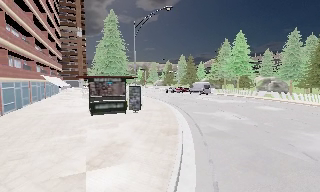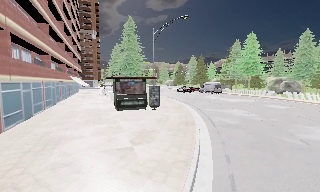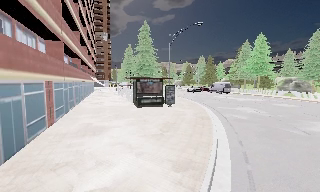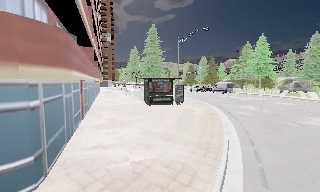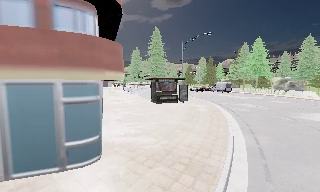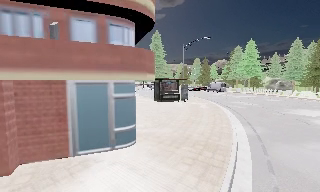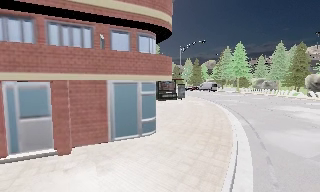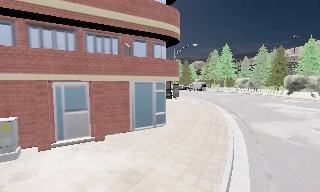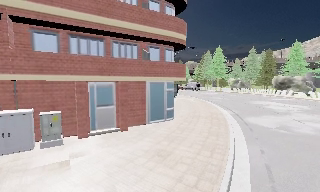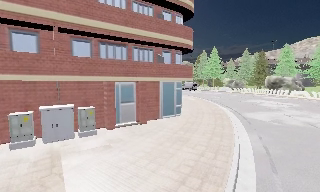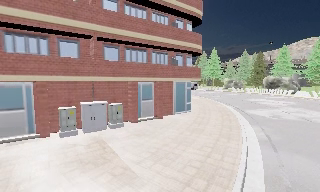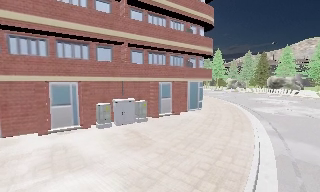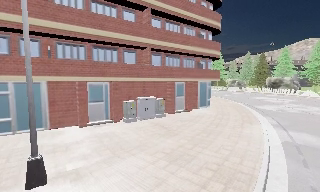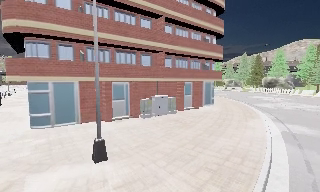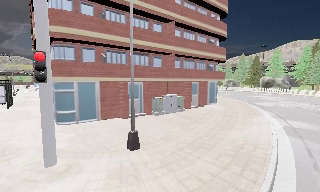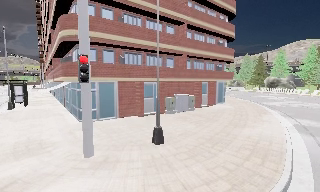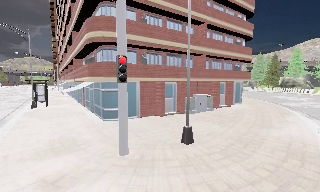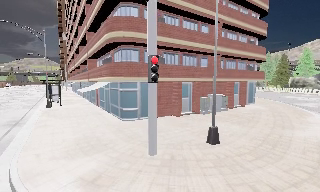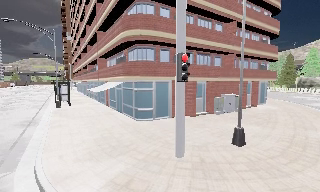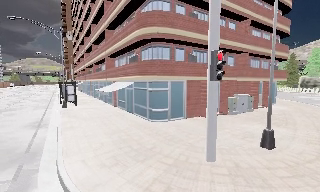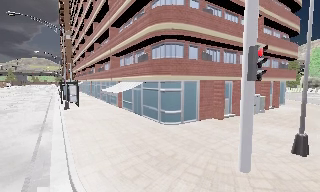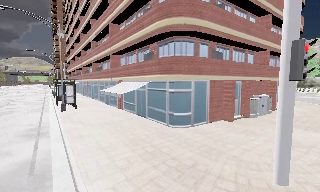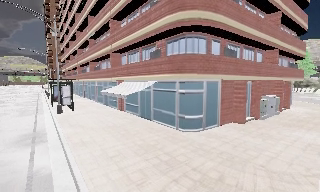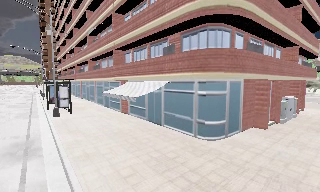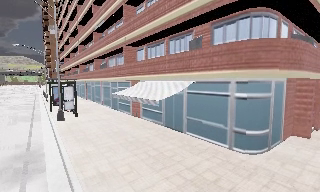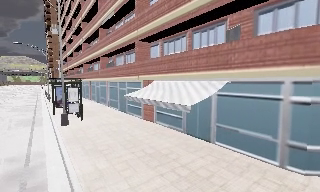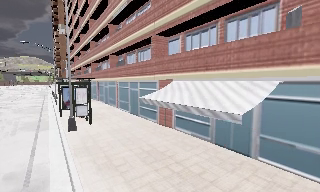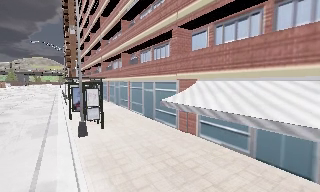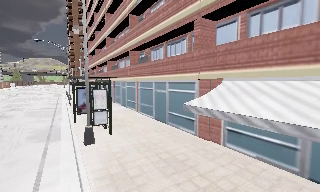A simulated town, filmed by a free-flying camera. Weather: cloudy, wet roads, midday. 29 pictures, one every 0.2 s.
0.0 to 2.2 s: The camera pans to its right, which is clockwise from overhead, by about 10 degrees. It travels backward and to its left, about 19 m, so what stands in front gets smaller.
2.2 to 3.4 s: The camera travels to its left and backward, about 7 m, so close, fixed things drift to the right. It loses speed.
3.4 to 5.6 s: The camera travels forward and to its left, about 12 m, so what stands in front looms larger.
The film runs forward here.
